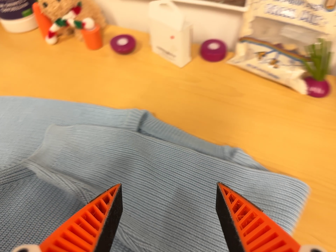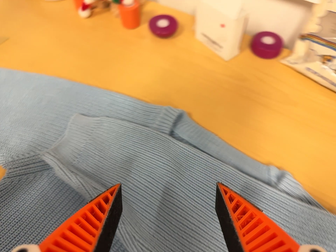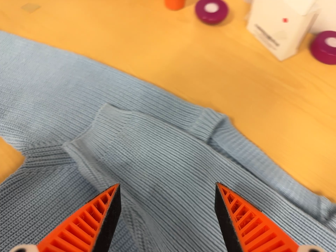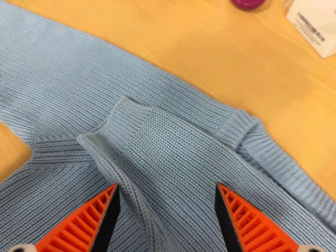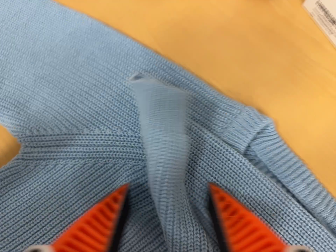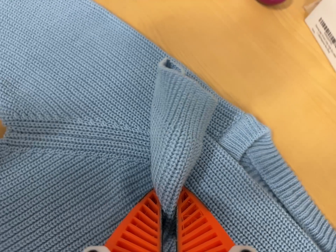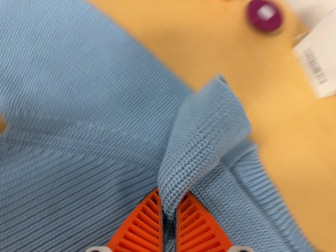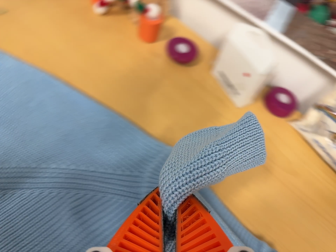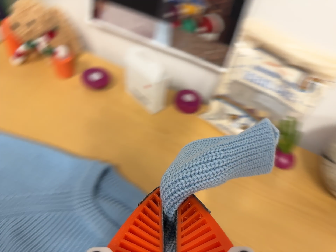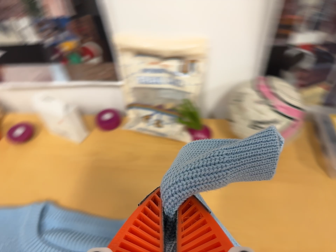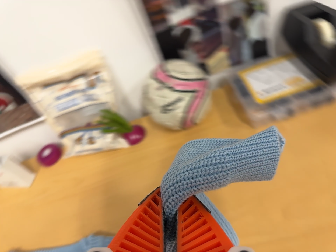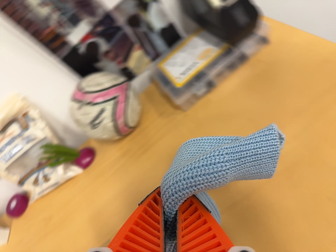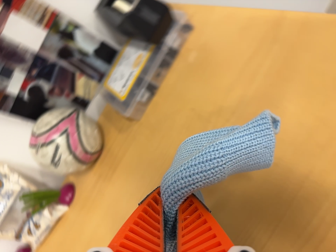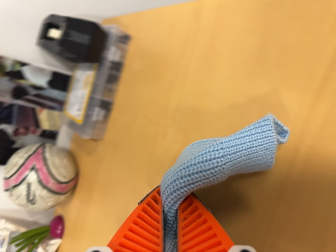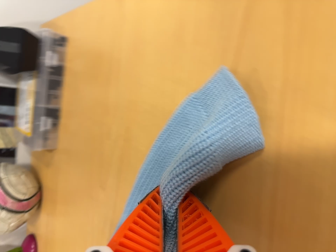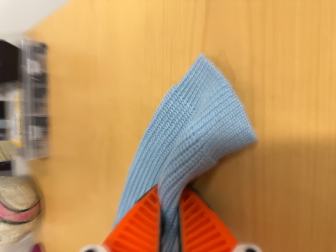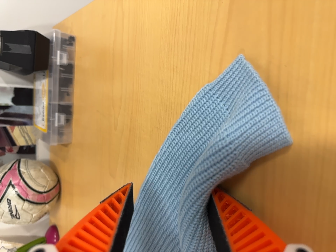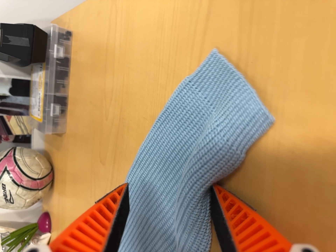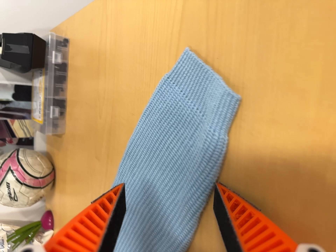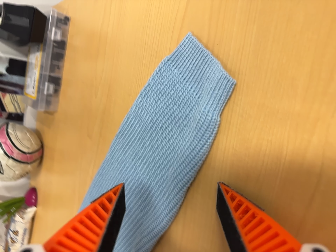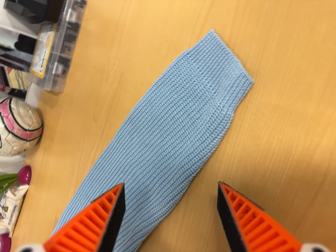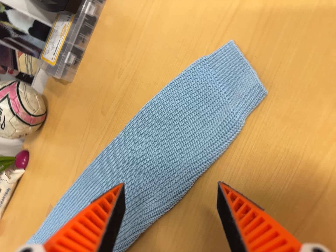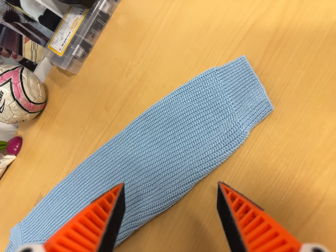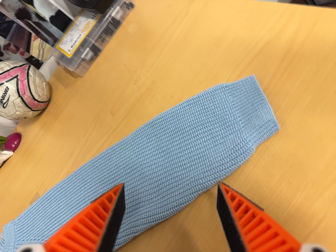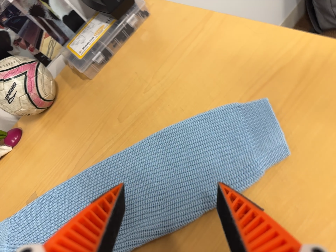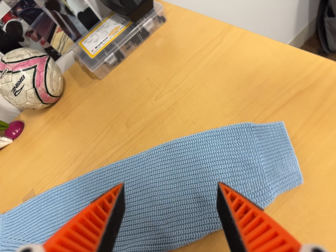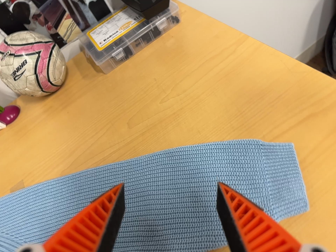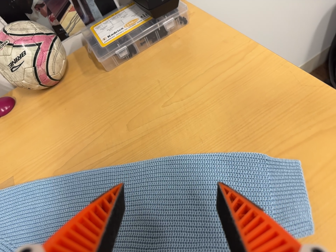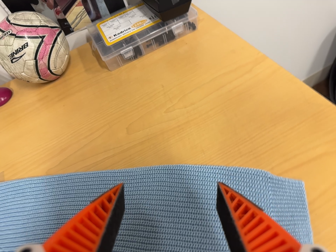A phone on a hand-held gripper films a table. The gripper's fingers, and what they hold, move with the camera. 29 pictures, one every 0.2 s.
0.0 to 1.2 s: The camera travels forward, to its left and toward the top of its view, about 20 cm, so what stands in front looms larger. Its aim tips toward the bottom of its view by about 20 degrees. It rolls about its line of sight by about 35 degrees, and the scene rotates clockwise.
1.2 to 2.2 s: The scene slides to the left, as the camera pans about 20 degrees to its right. It travels to its right and backward, about 50 cm, so close, fixed things drift to the left. Its aim tips toward the top of its view by about 20 degrees, and the scene shifts downward. It rolls about its line of sight by about 90 degrees, and the scene rotates counterclockwise.
2.2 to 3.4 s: The camera travels to its right, about 26 cm, so close, fixed things drift to the left. It rolls about its line of sight by about 45 degrees, and the scene rotates counterclockwise.
3.4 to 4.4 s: The camera travels backward and toward the bottom of its view, about 9 cm, so what stands in front gets smaller. It rolls about its line of sight by about 25 degrees, and the scene rotates clockwise.
4.4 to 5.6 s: The camera travels to its left and toward the top of its view, about 12 cm. It rolls about its line of sight by about 30 degrees, and the scene rotates clockwise.
The film runs backward here.
